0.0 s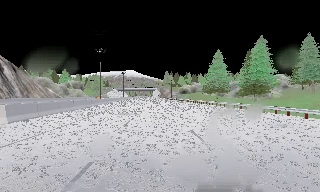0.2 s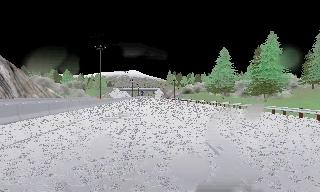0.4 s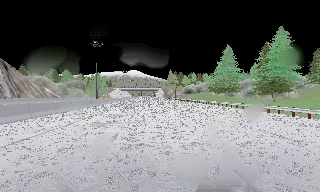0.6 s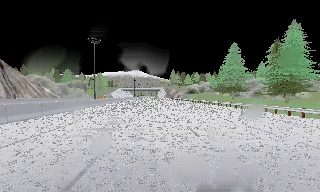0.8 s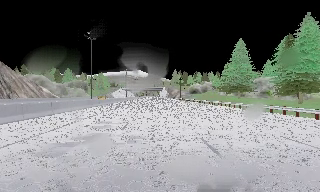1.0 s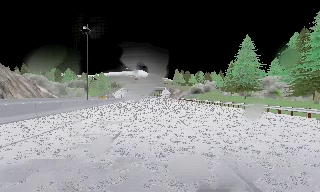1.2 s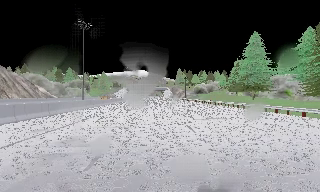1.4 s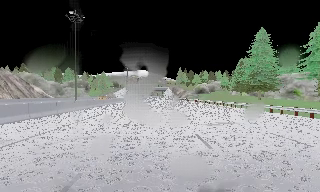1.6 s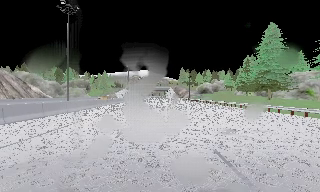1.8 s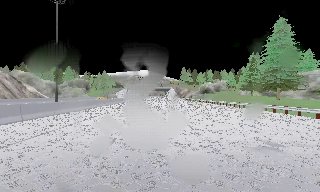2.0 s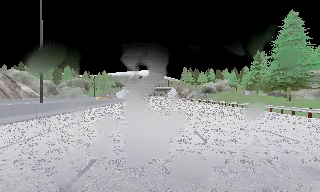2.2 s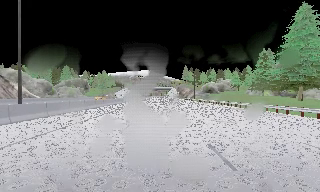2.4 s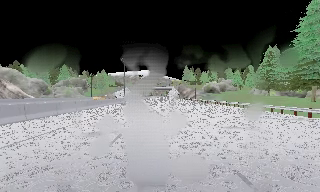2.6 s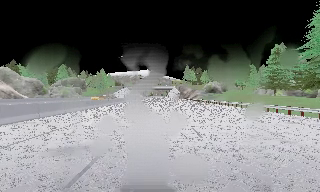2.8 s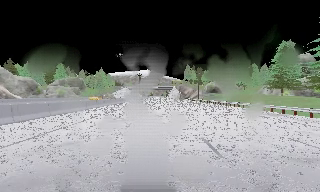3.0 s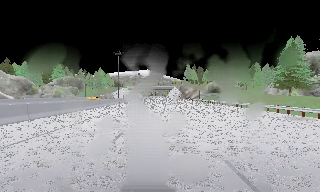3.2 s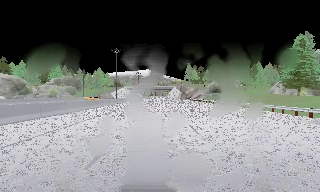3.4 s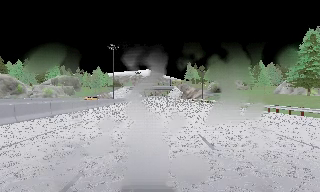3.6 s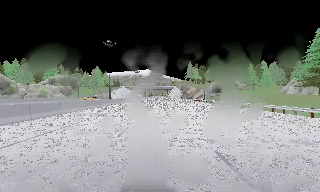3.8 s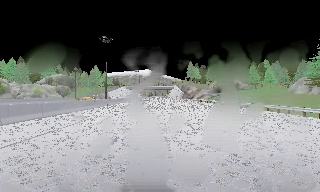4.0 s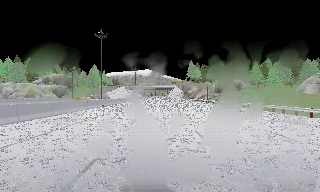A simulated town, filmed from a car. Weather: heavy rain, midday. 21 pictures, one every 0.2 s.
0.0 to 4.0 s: The camera travels forward, about 45 m, so what stands in front looms larger.
The film runs forward here.
